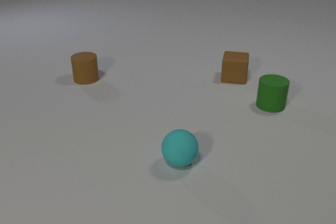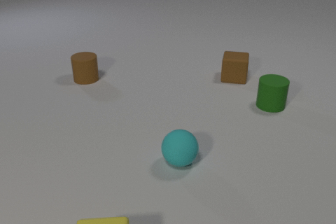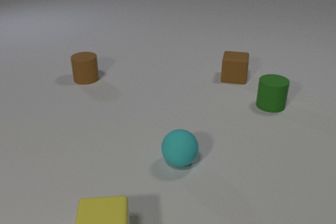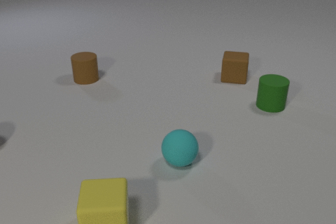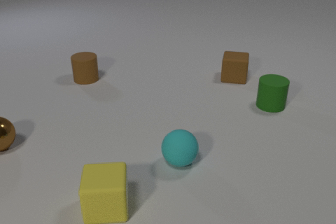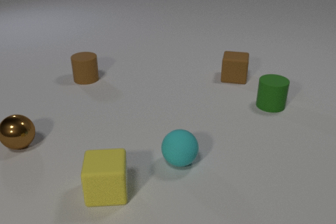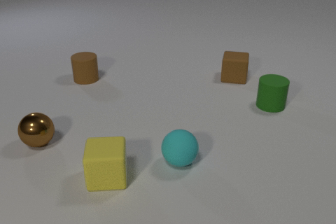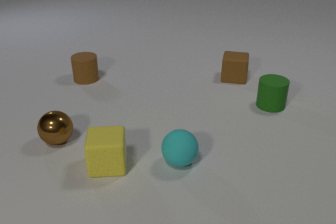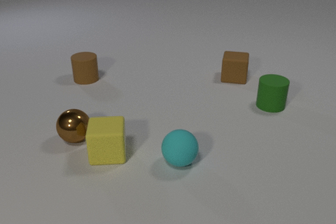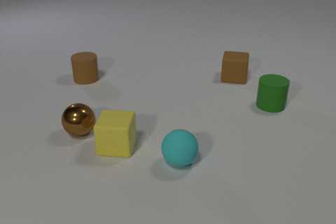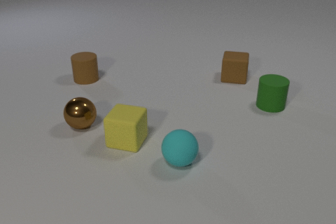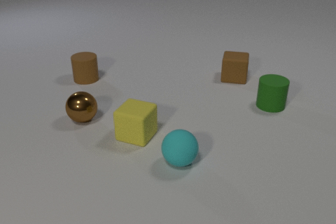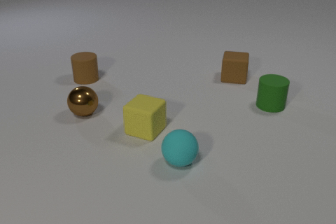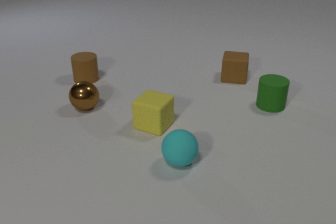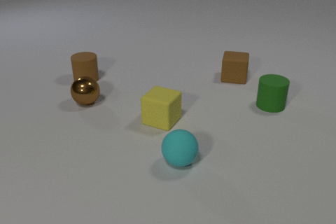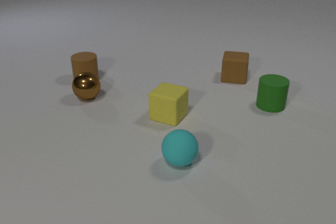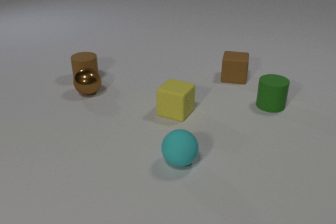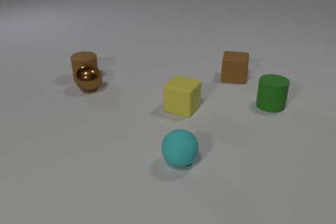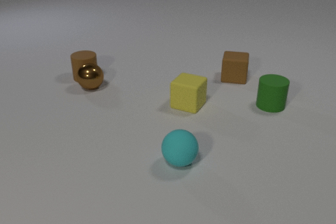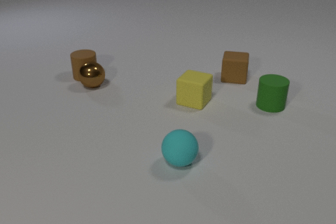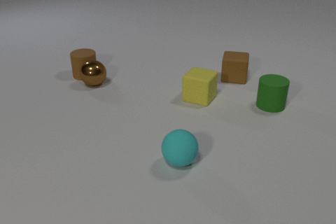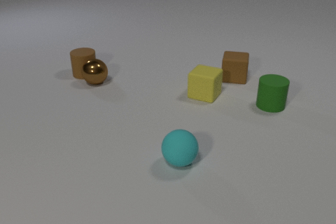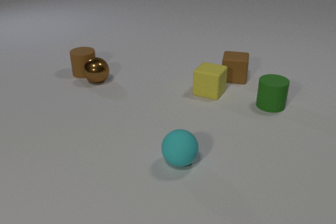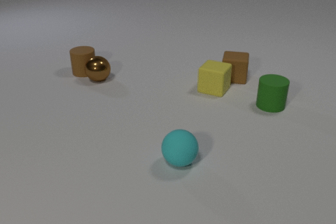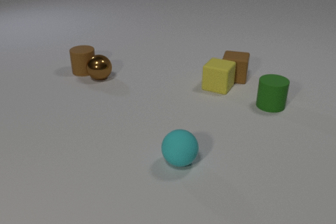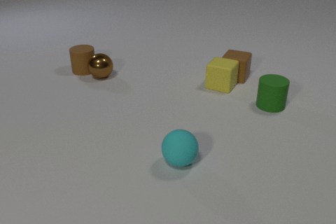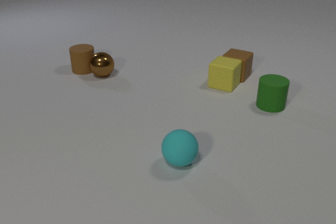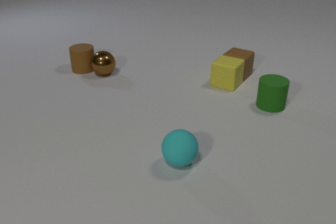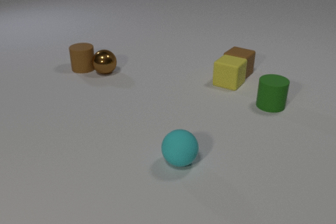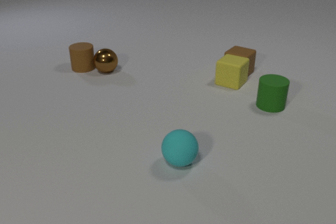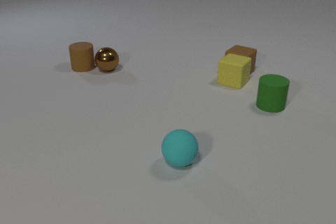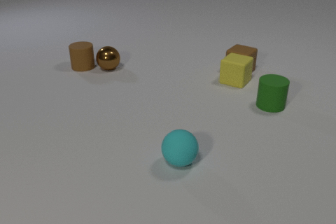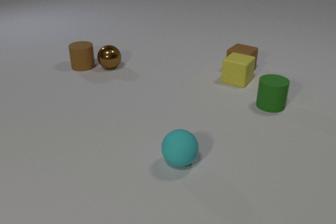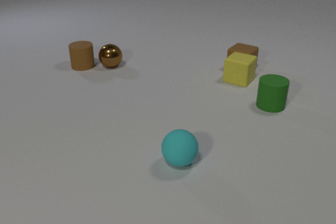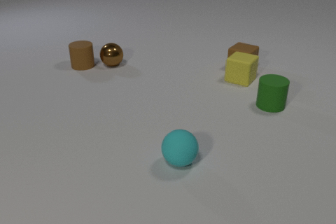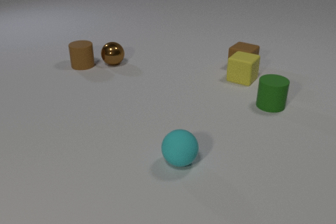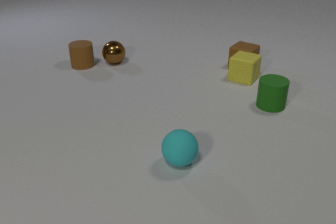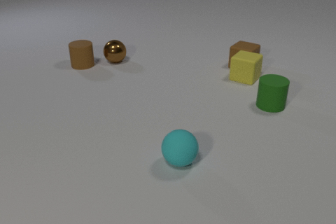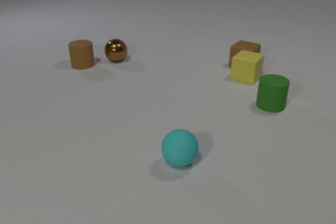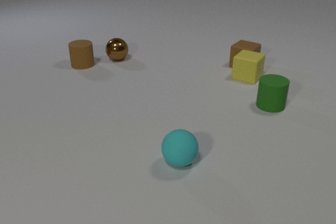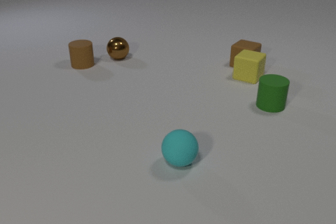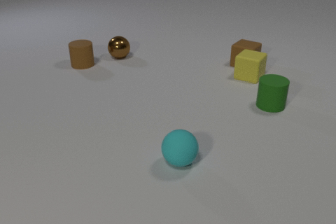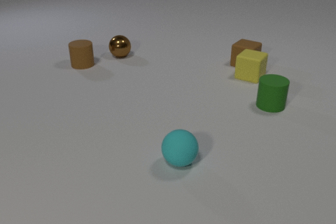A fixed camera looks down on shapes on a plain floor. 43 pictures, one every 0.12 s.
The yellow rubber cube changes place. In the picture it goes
away from the camera.
0.00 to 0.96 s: The brown metal sphere comes in at the left edge, rolls to the right. The yellow rubber cube comes in at the bottom edge, slides away from the camera.
0.96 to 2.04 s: The brown metal sphere rolls away from the camera. The yellow rubber cube slides away from the camera and to the right, spins so that its near face slides to the left, clockwise seen from above. The brown metal sphere and the yellow rubber cube collide. The brown metal sphere and the brown rubber cylinder collide.
2.04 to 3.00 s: The brown metal sphere rolls away from the camera and to the right. The yellow rubber cube slides away from the camera and to the right. The brown rubber cylinder slides away from the camera. The yellow rubber cube and the brown rubber cube collide.
3.00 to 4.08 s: The brown metal sphere rolls away from the camera. The yellow rubber cube slides to the right and away from the camera. The brown rubber cylinder slides away from the camera. The brown rubber cube slides away from the camera.
4.08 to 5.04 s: The brown metal sphere rolls away from the camera. The yellow rubber cube slides to the right and away from the camera. The brown rubber cube slides away from the camera.
How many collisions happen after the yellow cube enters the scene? 3.
Are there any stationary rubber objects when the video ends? yes.
How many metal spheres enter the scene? 1.
